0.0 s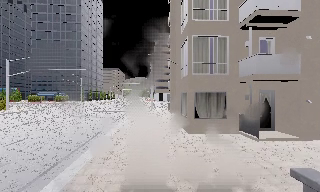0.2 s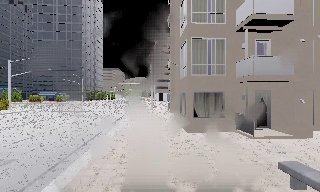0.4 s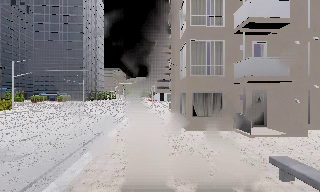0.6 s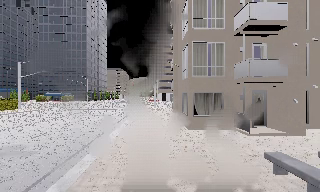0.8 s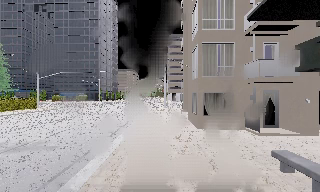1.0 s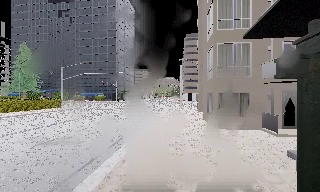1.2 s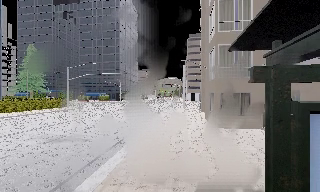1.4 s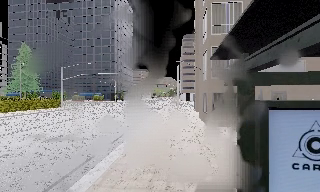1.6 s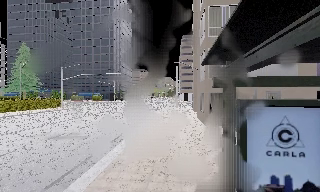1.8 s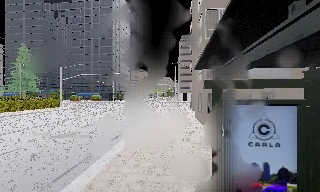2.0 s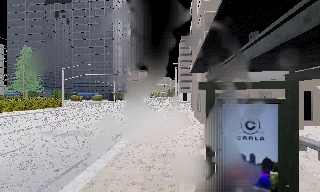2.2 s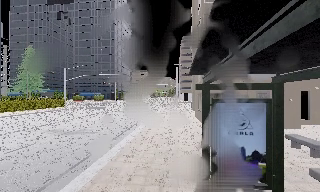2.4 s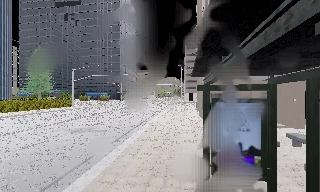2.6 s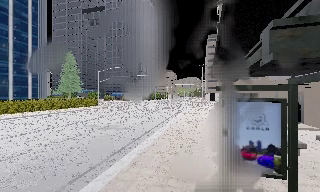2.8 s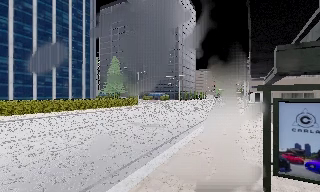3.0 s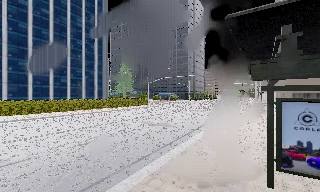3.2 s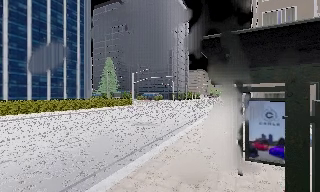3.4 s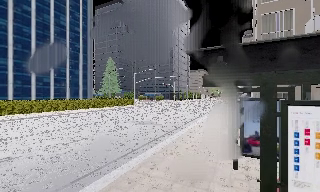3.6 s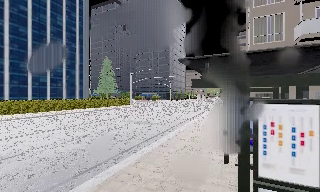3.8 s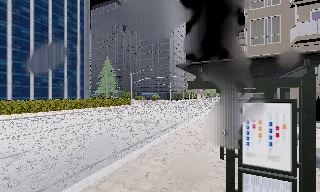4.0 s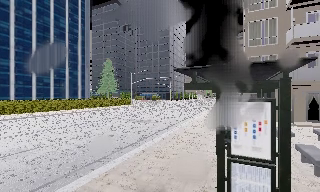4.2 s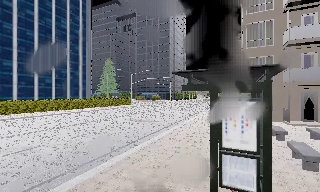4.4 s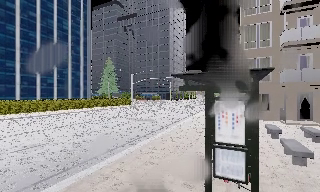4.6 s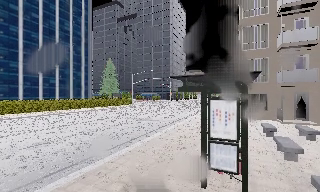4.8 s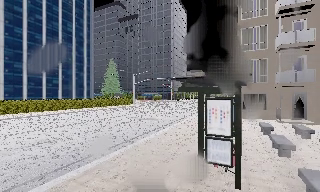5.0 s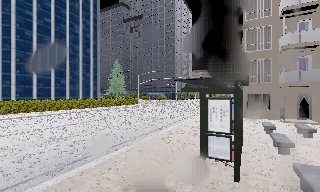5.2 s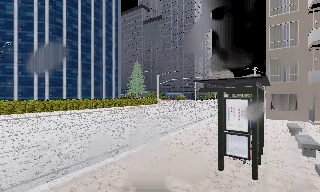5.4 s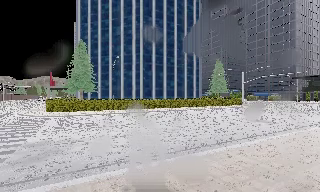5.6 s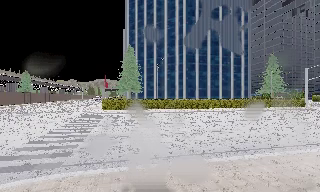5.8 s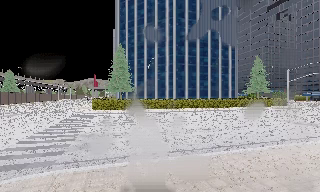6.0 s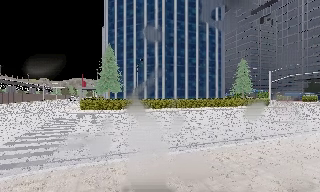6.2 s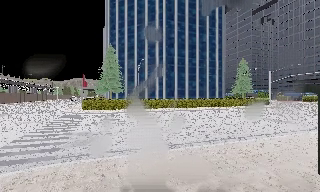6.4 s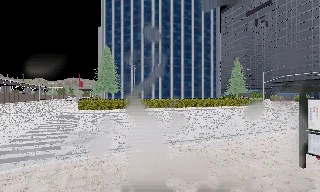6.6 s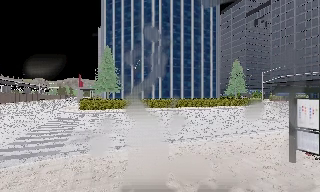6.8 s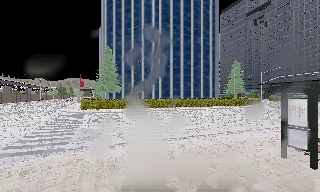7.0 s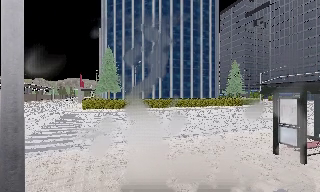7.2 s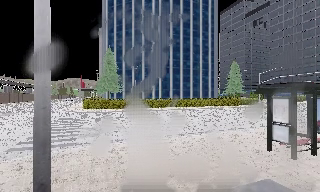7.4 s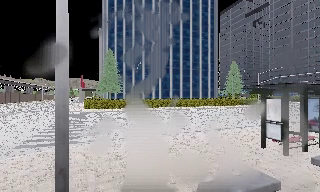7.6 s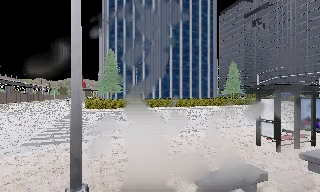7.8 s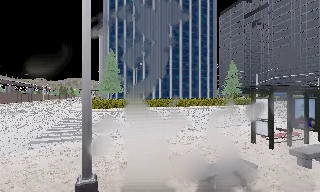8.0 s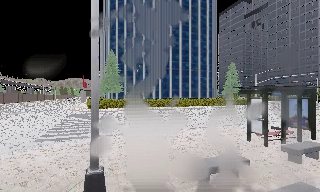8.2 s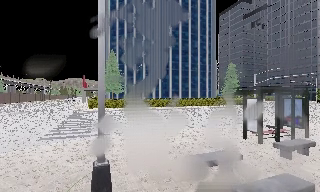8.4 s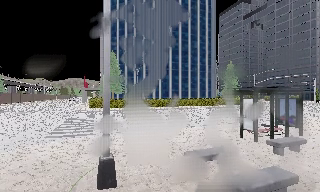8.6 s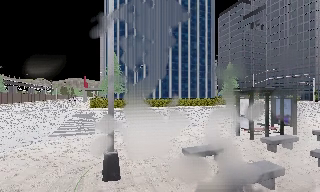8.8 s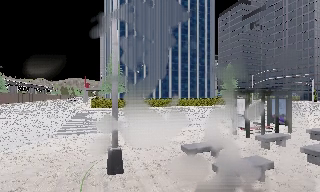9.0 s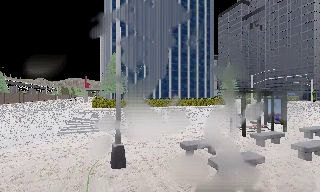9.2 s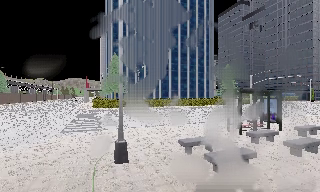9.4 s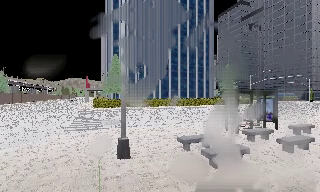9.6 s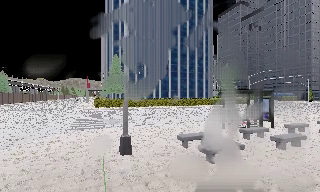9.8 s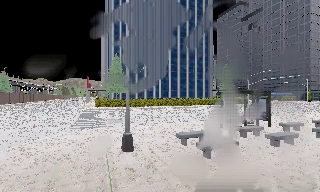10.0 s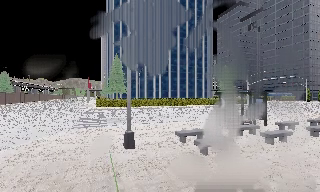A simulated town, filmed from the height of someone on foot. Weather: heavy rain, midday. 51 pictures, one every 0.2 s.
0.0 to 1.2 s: The camera pans to its left, which is counterclockwise from overhead, by about 10 degrees. It travels backward, about 2 m, so what stands in front gets smaller.
1.2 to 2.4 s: The camera travels backward, about 2 m, so what stands in front gets smaller.
2.4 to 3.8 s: The scene slides to the right, as the camera pans about 20 degrees to its left. It travels backward, about 2.5 m, so what stands in front gets smaller.
3.8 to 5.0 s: The camera travels backward, about 2 m, so what stands in front gets smaller.
5.0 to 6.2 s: The camera swings to its left by about 45 degrees, and the scene slides to the right. It travels backward, about 2 m.
6.2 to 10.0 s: The camera travels backward, about 7 m, so what stands in front gets smaller.
The film runs backward here.
